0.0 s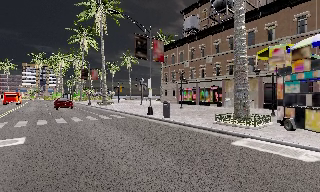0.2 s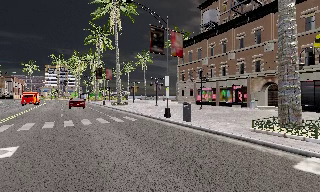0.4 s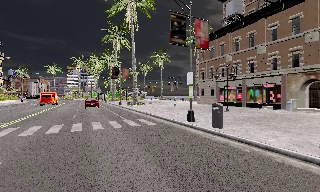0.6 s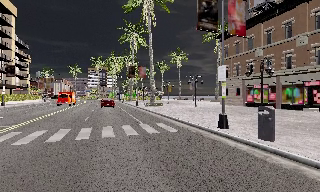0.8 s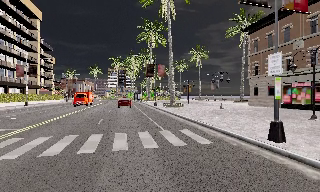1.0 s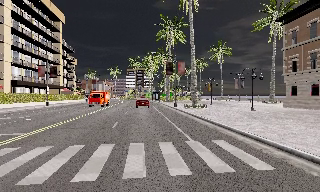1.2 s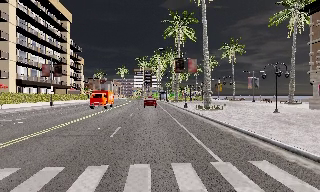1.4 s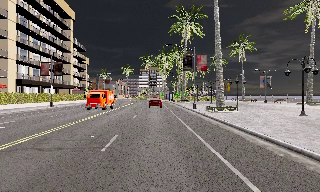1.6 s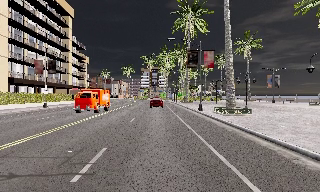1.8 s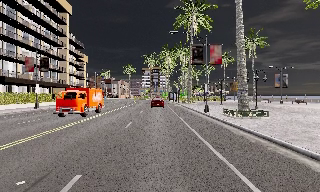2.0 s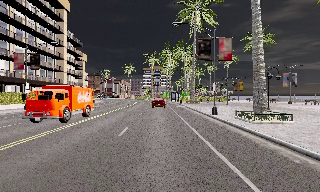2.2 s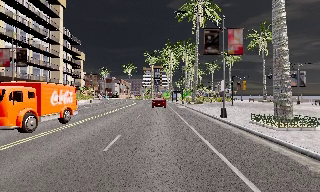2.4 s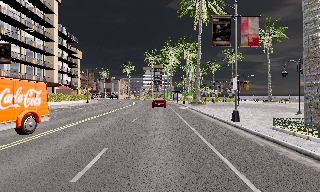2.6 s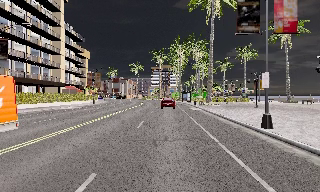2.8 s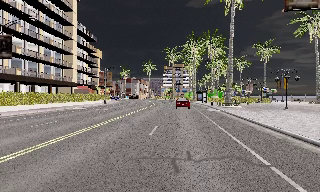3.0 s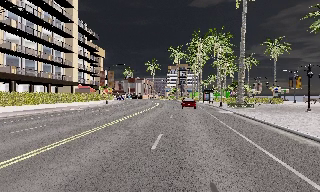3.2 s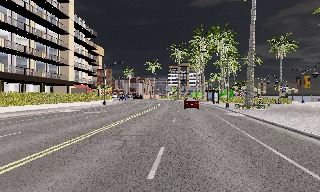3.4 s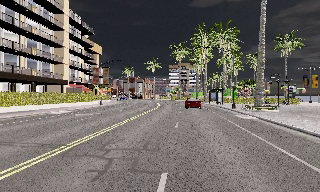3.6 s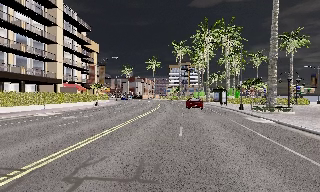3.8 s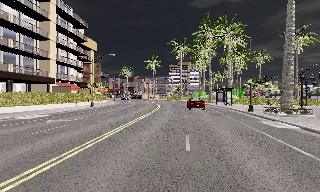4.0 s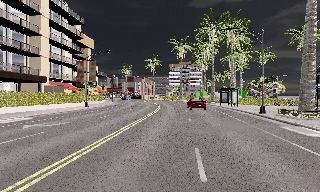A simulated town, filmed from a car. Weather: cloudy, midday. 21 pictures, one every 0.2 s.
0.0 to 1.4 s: The scene slides to the right, as the camera pans about 35 degrees to its left. It travels forward, about 13 m.
1.4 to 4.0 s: The camera swings to its left by about 10 degrees, and the scene slides to the right. It travels forward, about 25 m, so what stands in front looms larger.
The film runs forward here.
